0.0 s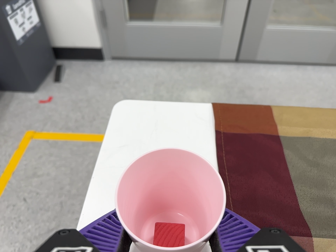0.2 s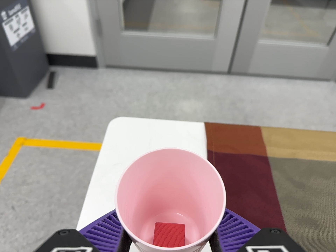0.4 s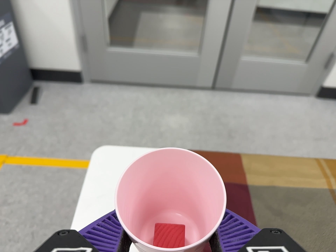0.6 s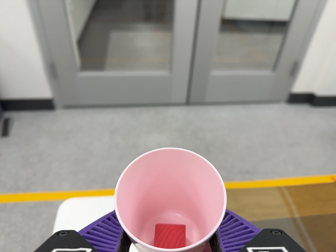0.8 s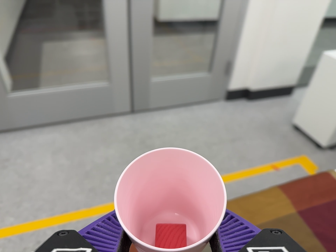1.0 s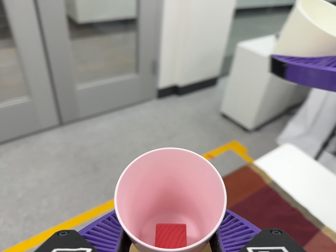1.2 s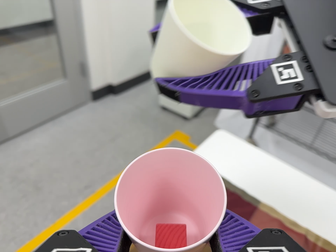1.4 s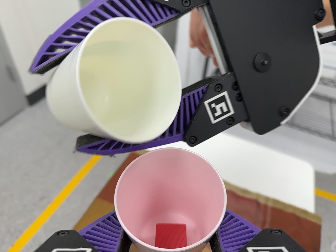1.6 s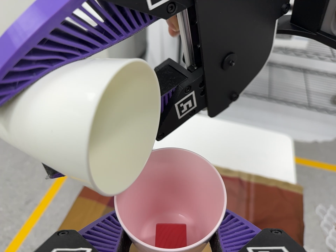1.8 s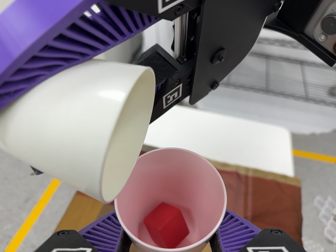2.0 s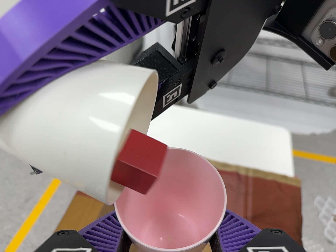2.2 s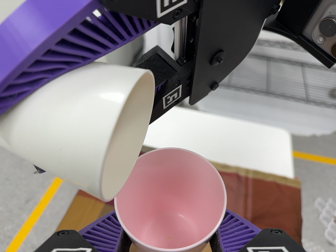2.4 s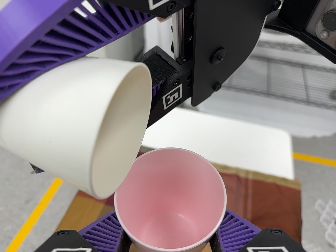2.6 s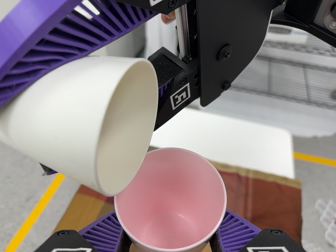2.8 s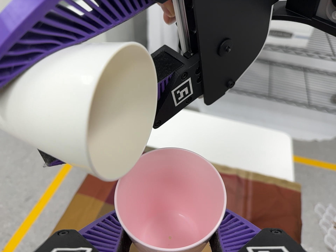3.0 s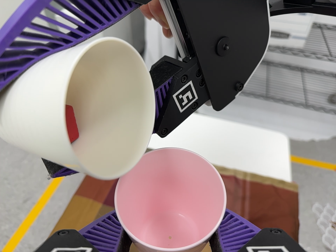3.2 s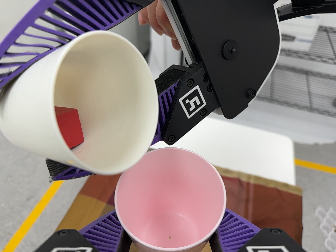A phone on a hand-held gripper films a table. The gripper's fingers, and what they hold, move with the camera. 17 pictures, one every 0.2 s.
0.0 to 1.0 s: The camera swings to its right by about 35 degrees, and the scene slides to the left. It travels toward the top of its view and to its right, about 22 cm, so close, fixed things drift downward. It rolls about its line of sight by about 20 degrees, and the scene rotates counterclockwise.
1.0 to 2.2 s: The camera swings to its right by about 25 degrees, and the scene slides to the left. It travels to its right, about 9 cm, so close, fixed things drift to the left. Its aim tips toward the bottom of its view by about 10 degrees. It rolls about its line of sight by about 30 degrees, and the scene rotates counterclockwise.
2.2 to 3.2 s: The camera shifts only a little, or ends up much as it began.
The film runs backward here.
